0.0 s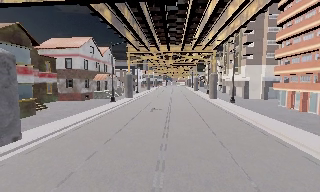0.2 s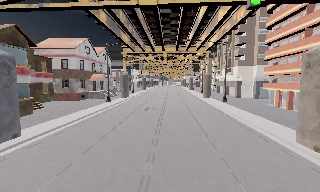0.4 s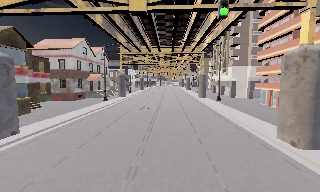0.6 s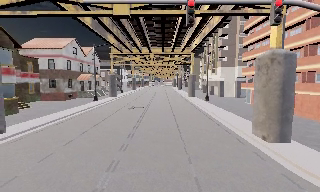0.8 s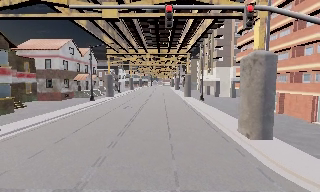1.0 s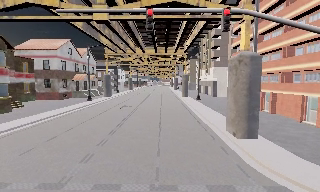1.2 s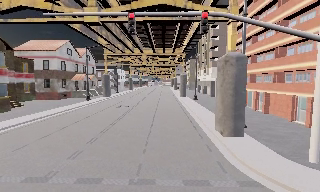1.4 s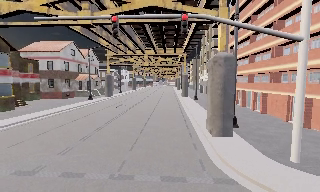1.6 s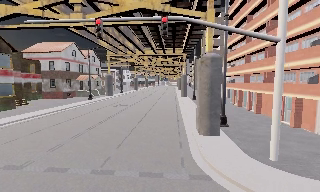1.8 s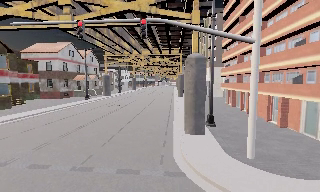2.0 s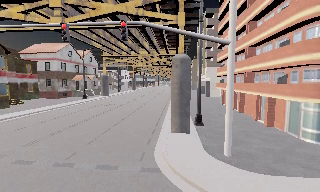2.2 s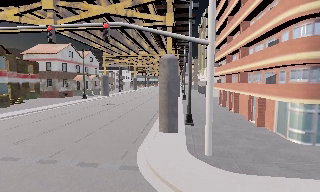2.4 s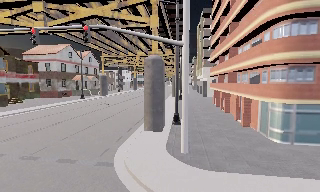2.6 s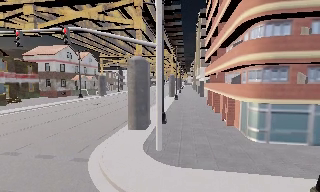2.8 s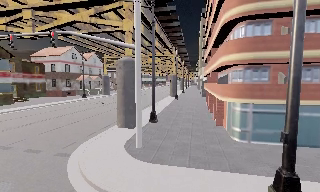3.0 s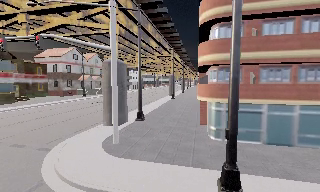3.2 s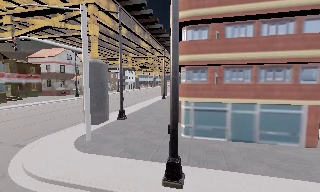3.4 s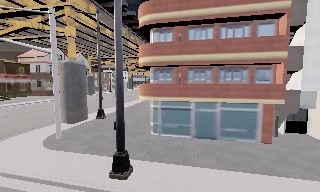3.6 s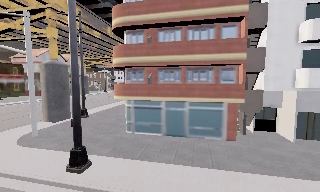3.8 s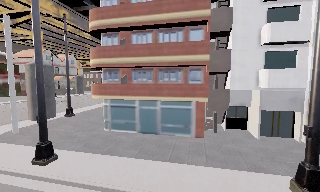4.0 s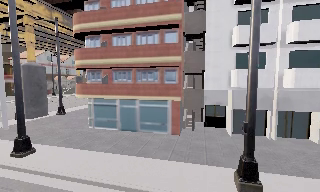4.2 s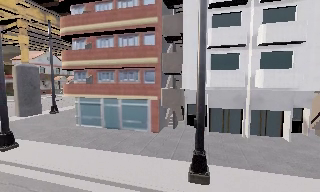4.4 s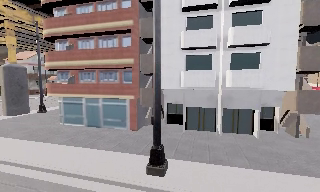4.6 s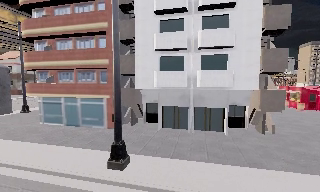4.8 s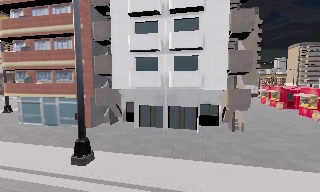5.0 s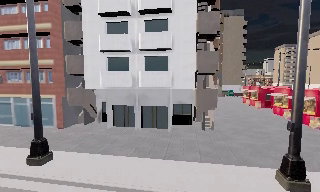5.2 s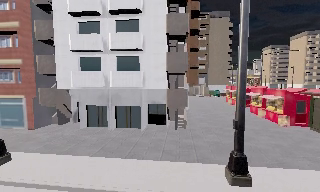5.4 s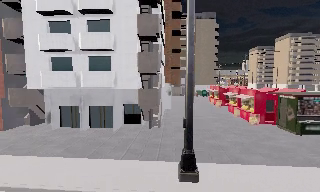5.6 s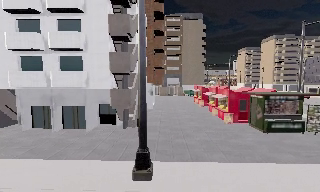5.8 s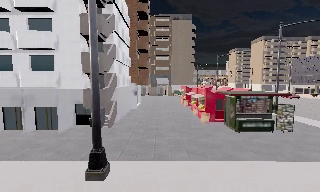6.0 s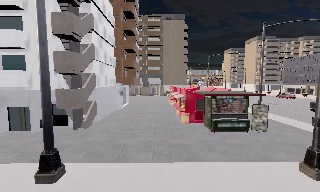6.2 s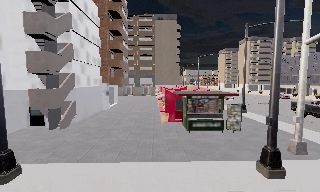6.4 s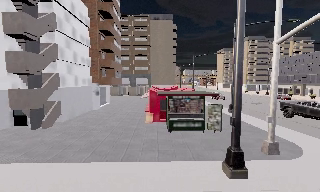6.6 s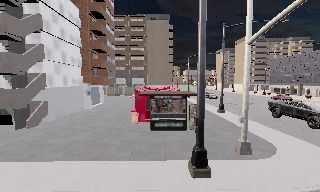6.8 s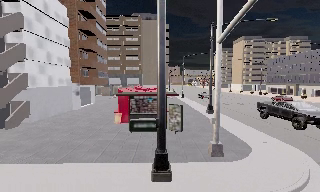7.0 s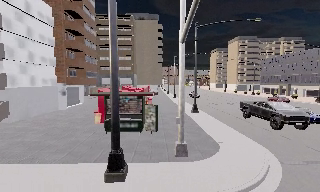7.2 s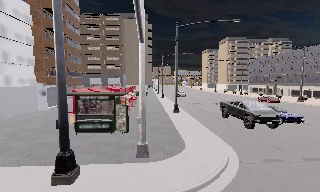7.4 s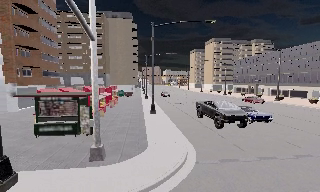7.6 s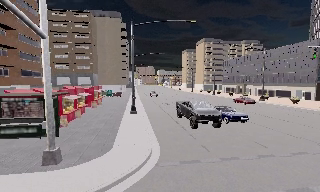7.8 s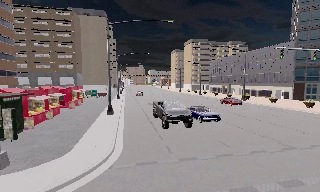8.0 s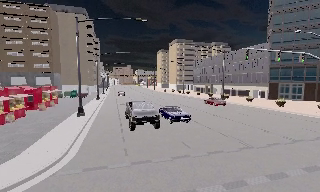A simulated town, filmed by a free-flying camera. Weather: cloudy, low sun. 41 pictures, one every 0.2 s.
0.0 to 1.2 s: The camera travels to its right and backward, about 5 m, so close, fixed things drift to the left.
1.2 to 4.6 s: The camera pans to its left, which is counterclockwise from overhead, by about 10 degrees. It travels to its right, about 25 m, so close, fixed things drift to the left. It gains speed.
4.6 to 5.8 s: The camera swings to its right by about 15 degrees, and the scene slides to the left. It travels to its right, about 9 m, so close, fixed things drift to the left.
5.8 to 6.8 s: The camera travels to its right, about 7 m, so close, fixed things drift to the left.
6.8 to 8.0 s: The camera swings to its right by about 15 degrees, and the scene slides to the left. It travels to its right, about 10 m, so close, fixed things drift to the left.
The film runs backward here.
